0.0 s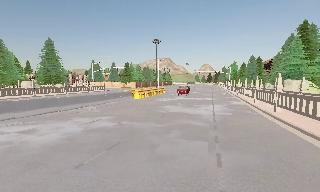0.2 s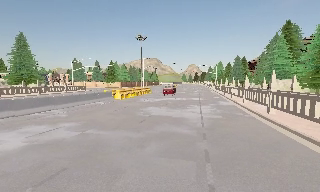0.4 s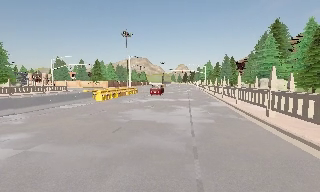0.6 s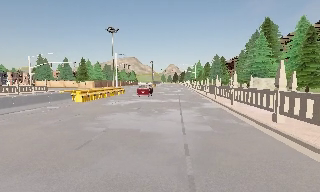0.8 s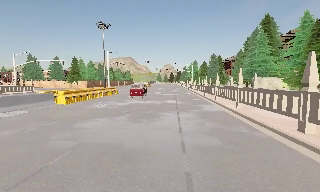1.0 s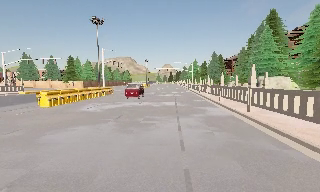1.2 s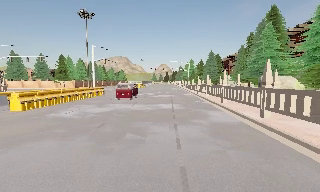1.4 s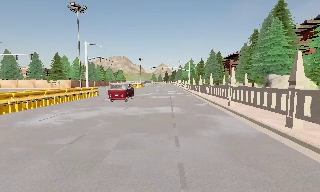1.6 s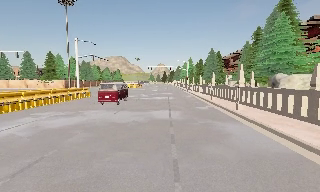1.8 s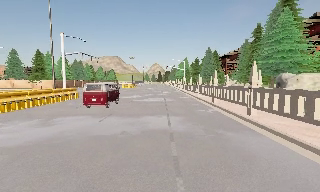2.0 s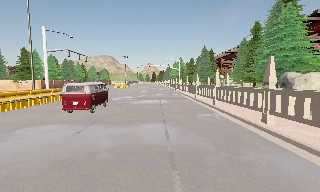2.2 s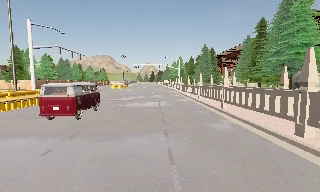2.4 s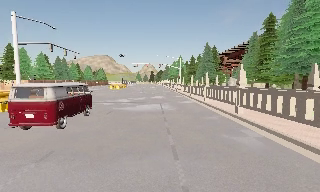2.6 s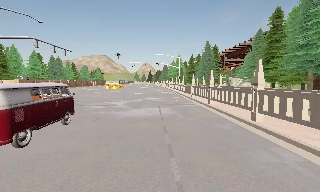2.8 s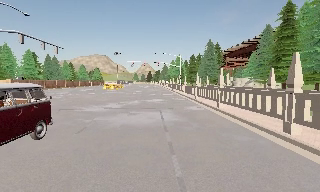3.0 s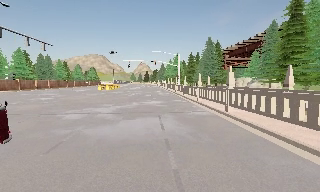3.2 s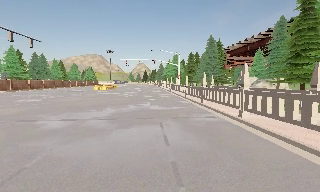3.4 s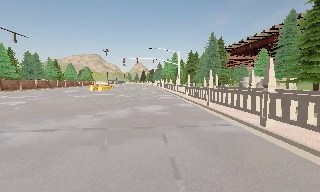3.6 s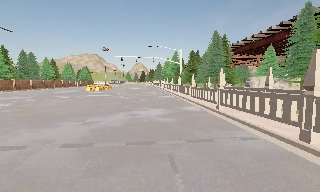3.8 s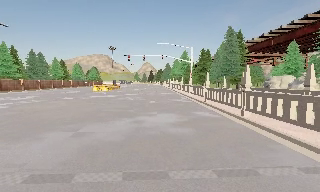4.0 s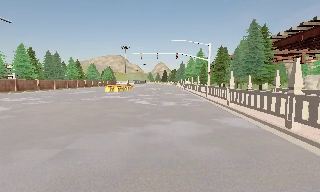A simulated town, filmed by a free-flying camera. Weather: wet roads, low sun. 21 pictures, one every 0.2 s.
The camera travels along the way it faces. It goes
forward.
0.0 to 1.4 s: The scene slides to the left, as the camera pans about 15 degrees to its right. It travels forward, about 13 m, so what stands in front looms larger.
1.4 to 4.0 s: The camera travels forward, about 25 m, so what stands in front looms larger.
The film runs forward here.
